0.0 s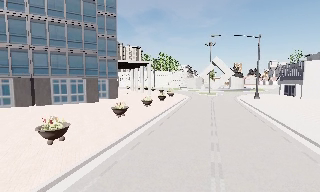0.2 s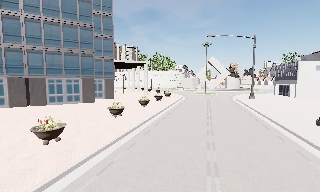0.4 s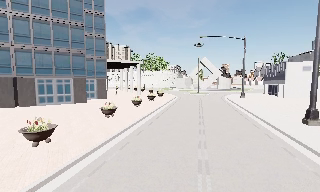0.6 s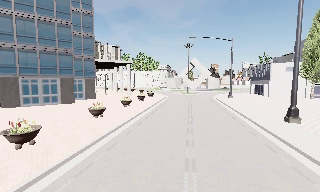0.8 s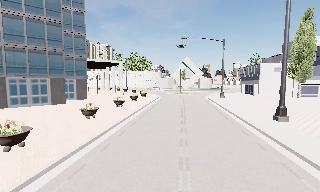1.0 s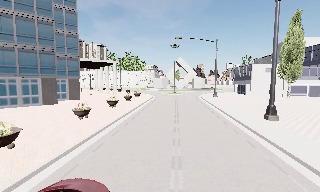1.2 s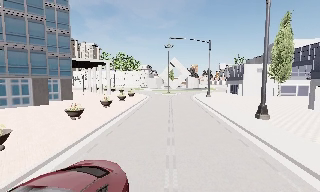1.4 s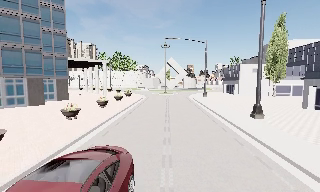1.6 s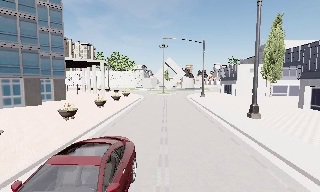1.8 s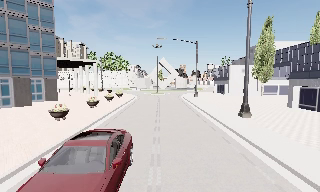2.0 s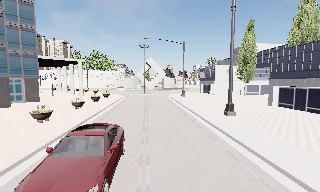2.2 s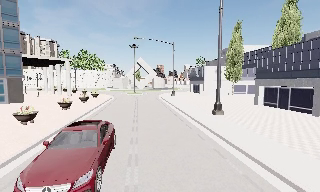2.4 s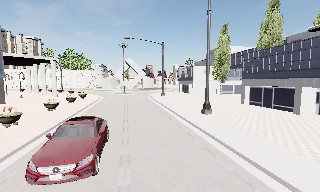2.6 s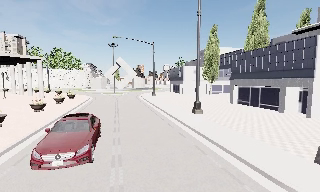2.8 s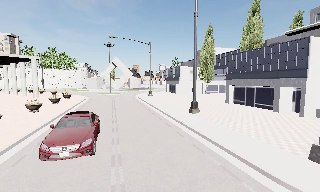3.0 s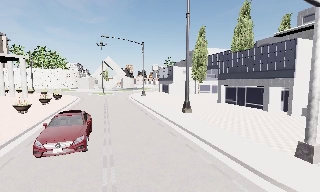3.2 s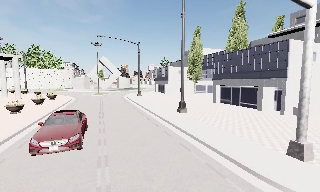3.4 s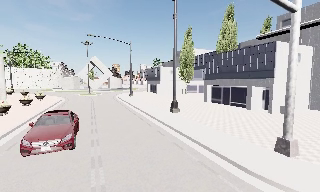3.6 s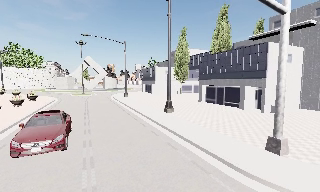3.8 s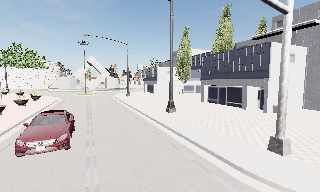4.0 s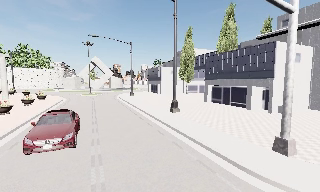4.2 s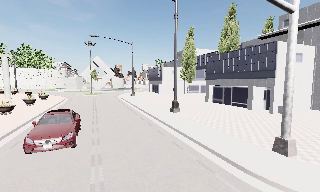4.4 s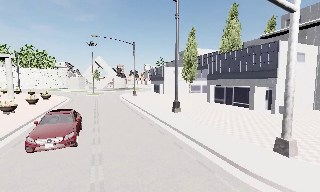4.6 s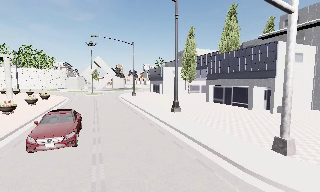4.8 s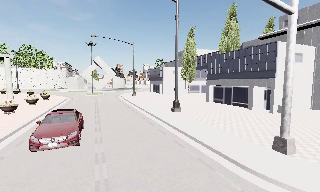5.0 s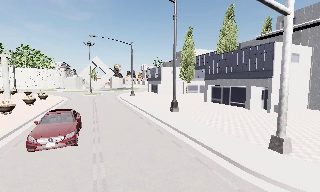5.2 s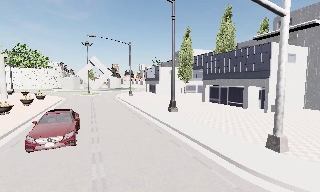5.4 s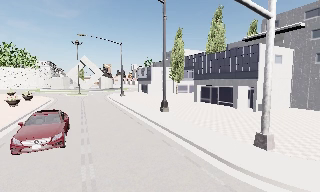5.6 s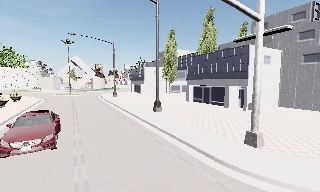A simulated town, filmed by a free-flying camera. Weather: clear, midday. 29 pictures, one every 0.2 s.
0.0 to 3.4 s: The camera pans to its right, which is clockwise from overhead, by about 40 degrees. It travels backward, about 1 m.
3.4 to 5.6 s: The camera shifts only a little, or ends up much as it began.
The film runs backward here.
